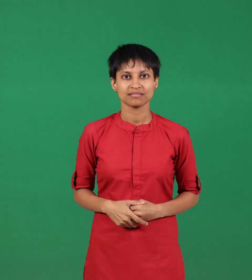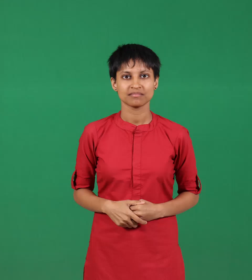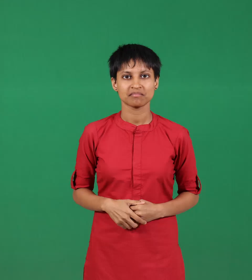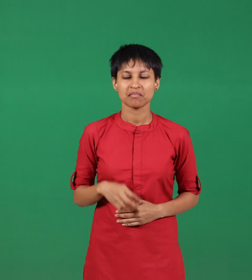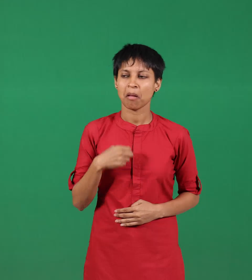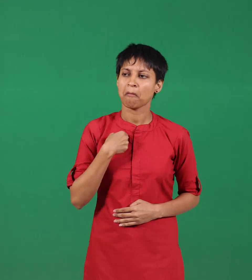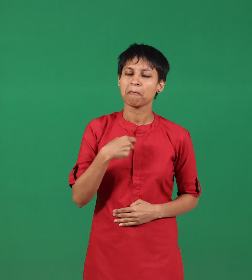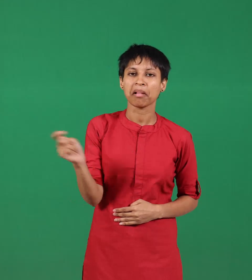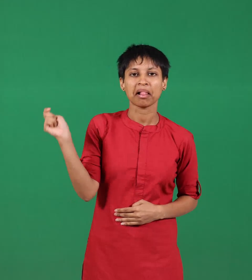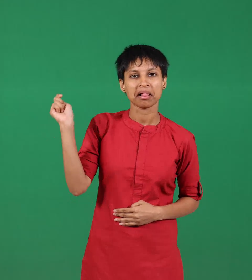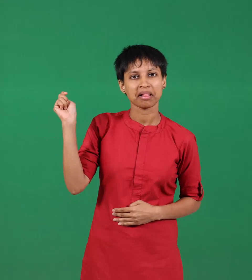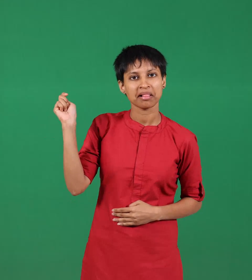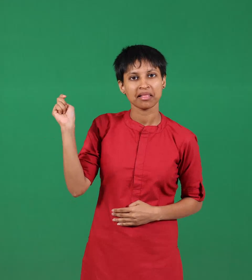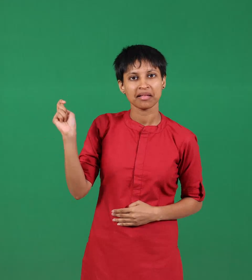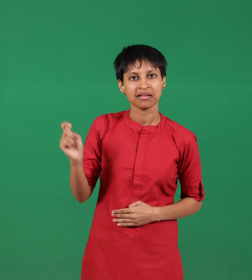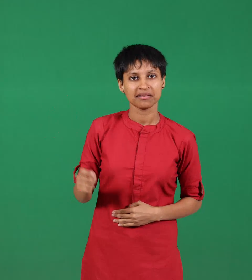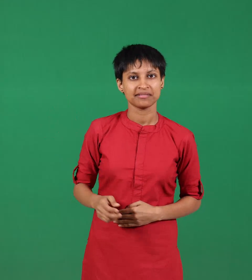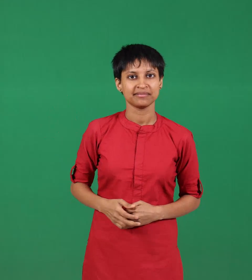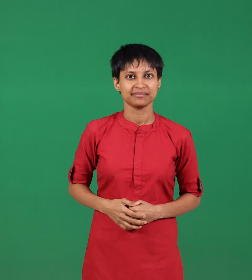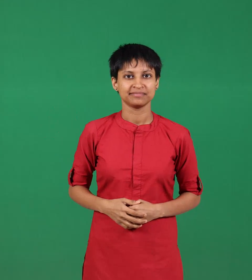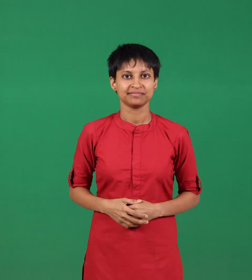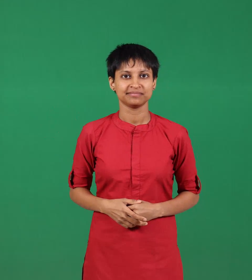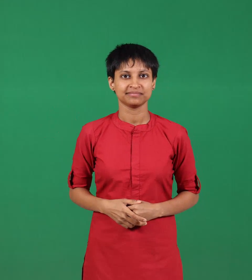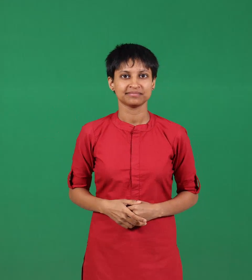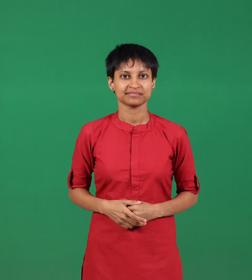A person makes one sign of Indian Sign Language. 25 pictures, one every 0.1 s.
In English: defeat
